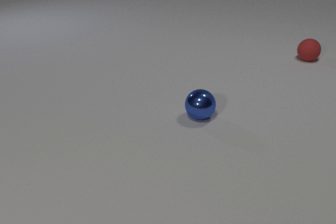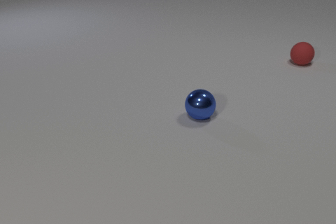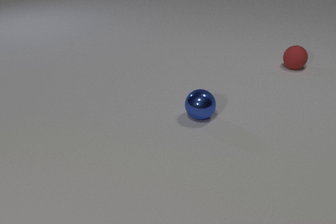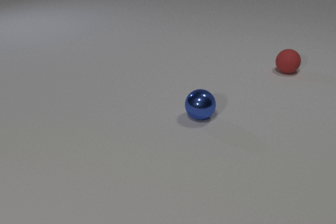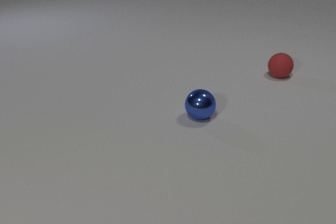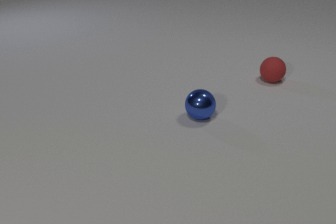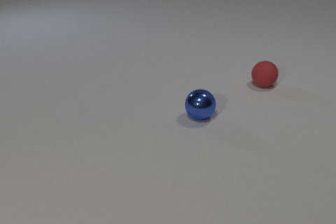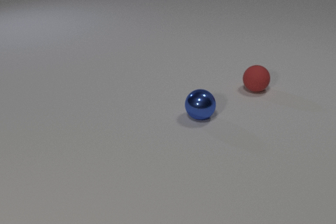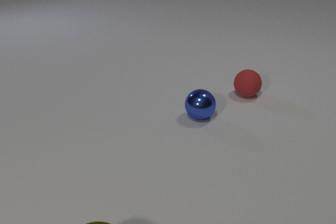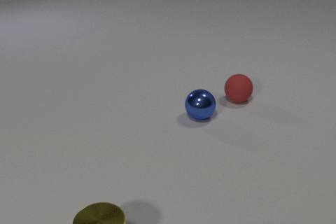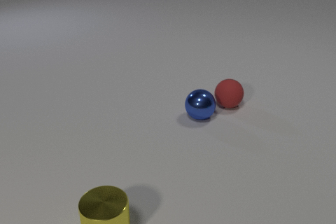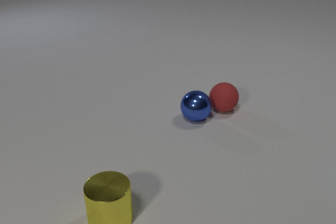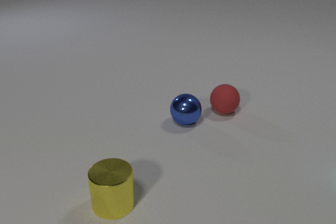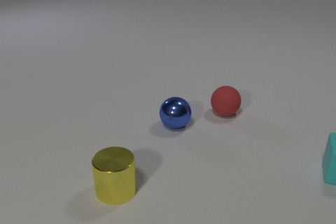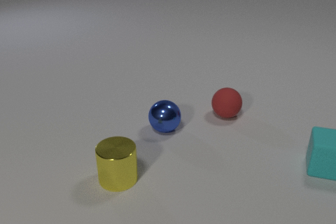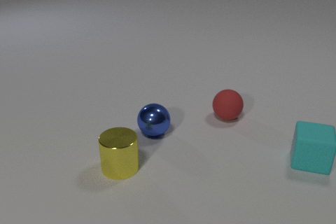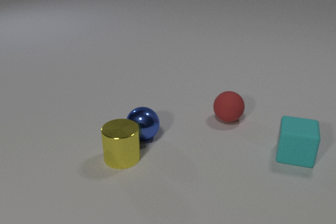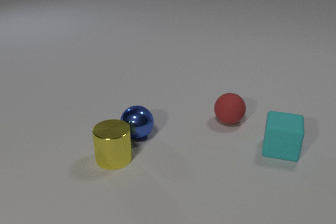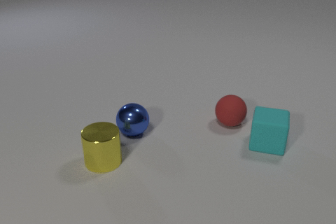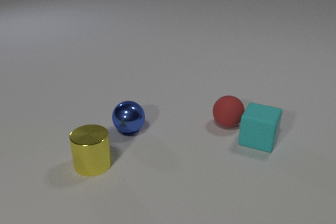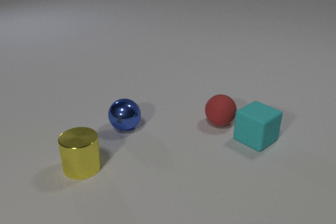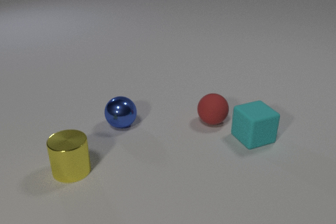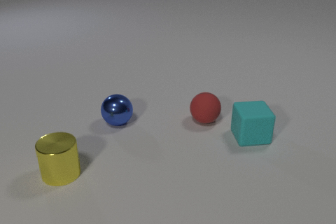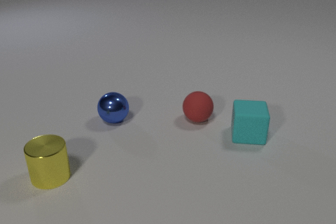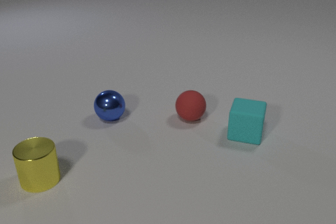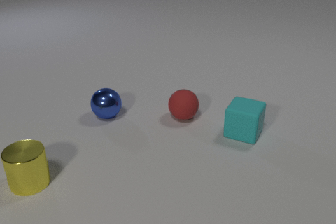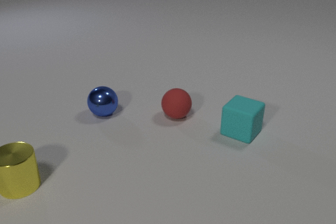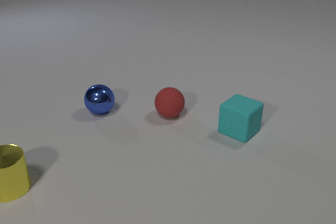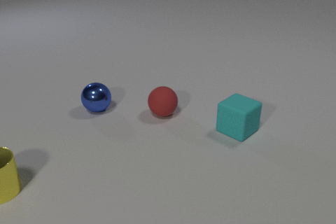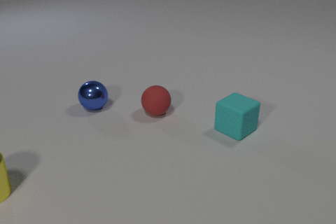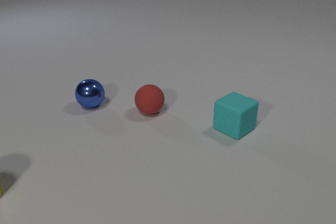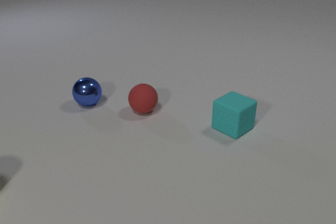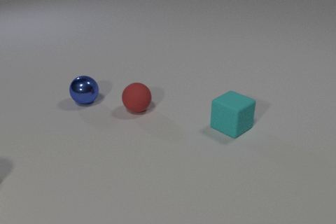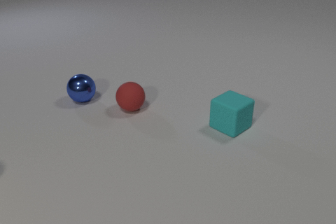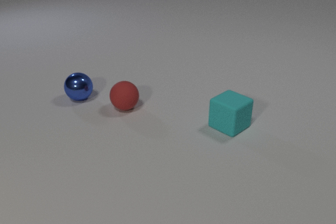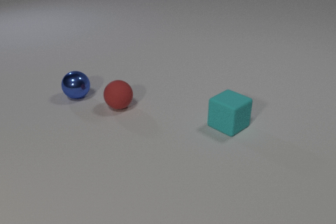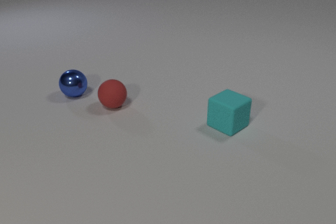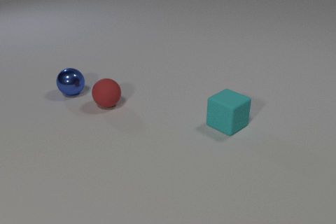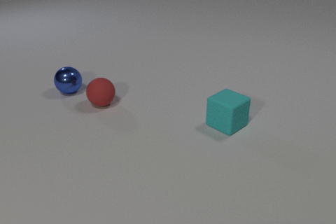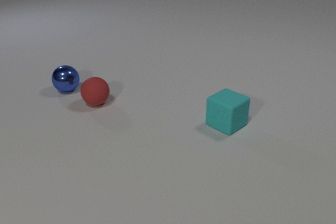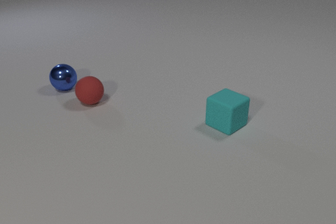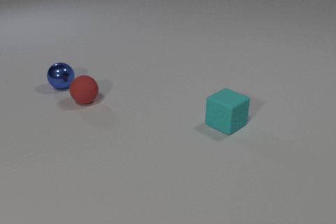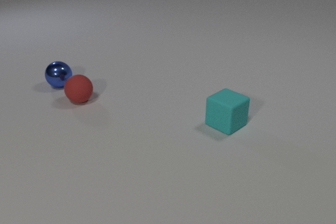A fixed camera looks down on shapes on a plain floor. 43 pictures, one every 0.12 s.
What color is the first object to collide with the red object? blue.
What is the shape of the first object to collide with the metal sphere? sphere.
How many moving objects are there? 4.
0.00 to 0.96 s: The red rubber sphere rolls toward the camera and to the left.
0.96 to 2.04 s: The red rubber sphere rolls toward the camera. The blue metal sphere rolls to the left and toward the camera. The cyan rubber cube comes in at the right edge, slides to the left. The yellow metal cylinder slides away from the camera. The red rubber sphere and the blue metal sphere collide. The blue metal sphere and the yellow metal cylinder collide.
2.04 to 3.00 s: The red rubber sphere rolls to the left. The blue metal sphere rolls away from the camera and to the left. The cyan rubber cube slides to the left and away from the camera, spins clockwise seen from above by about 105 degrees, its near face sliding to the left. The yellow metal cylinder slides to the left. The red rubber sphere and the cyan rubber cube collide.
3.00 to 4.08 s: The red rubber sphere rolls to the left. The blue metal sphere rolls away from the camera and to the left. The cyan rubber cube slides to the left and away from the camera. The yellow metal cylinder slides to the left, leaves at the left edge.
4.08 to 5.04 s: The red rubber sphere rolls to the left and away from the camera. The blue metal sphere rolls away from the camera and to the left.
